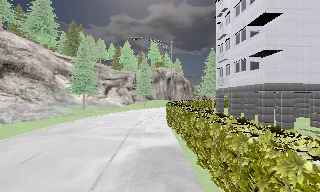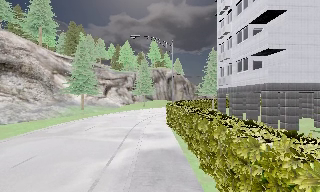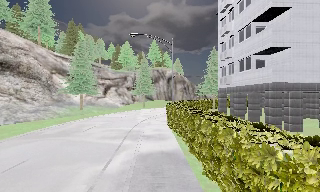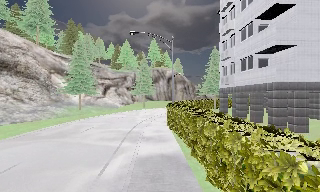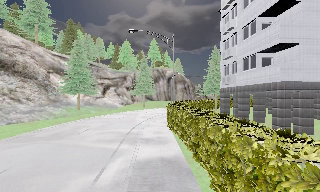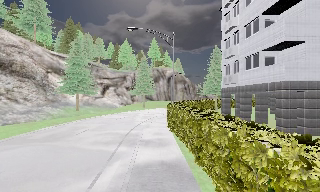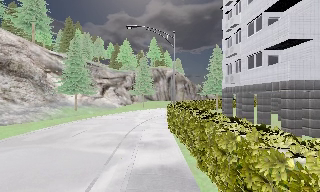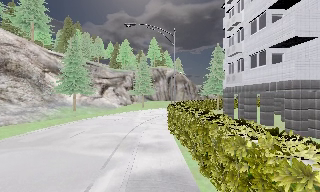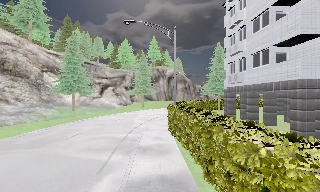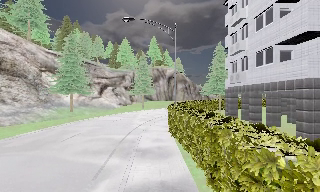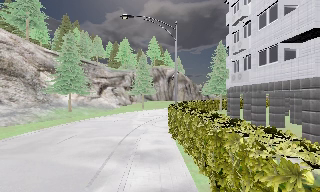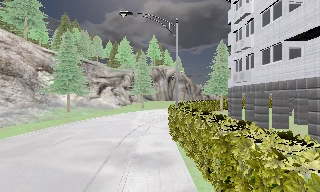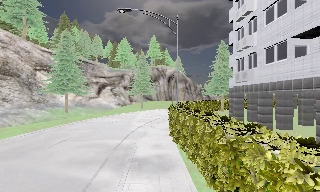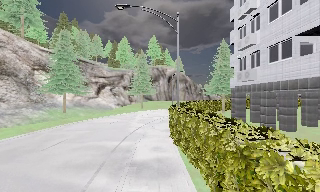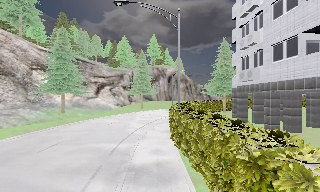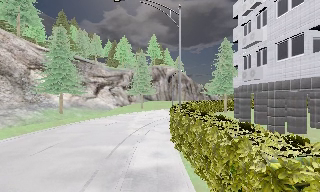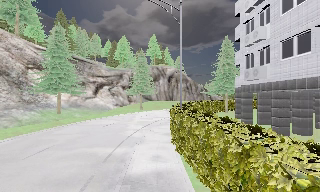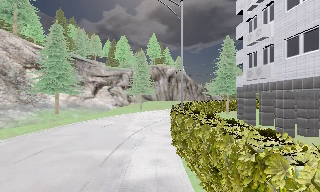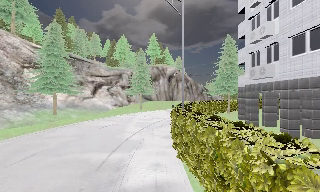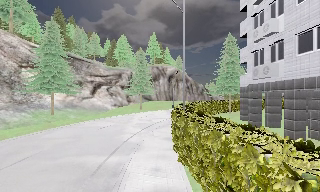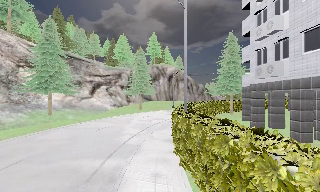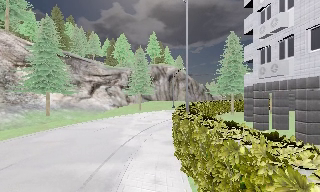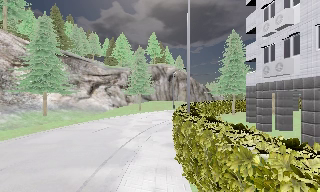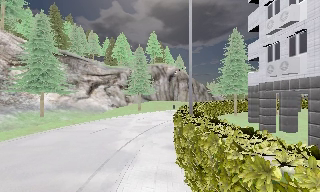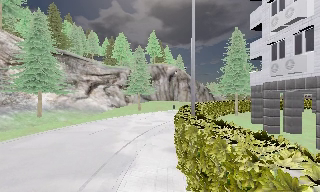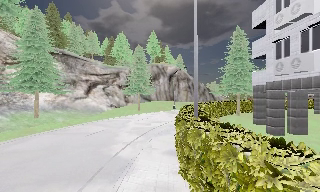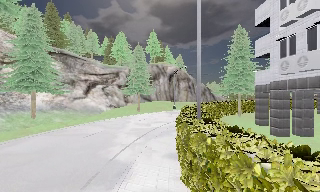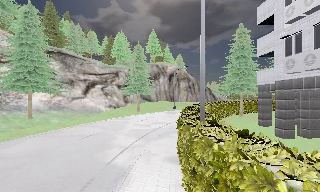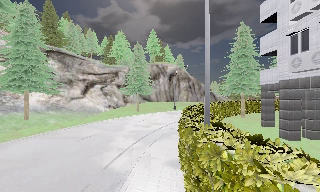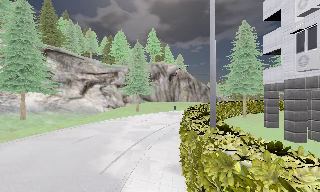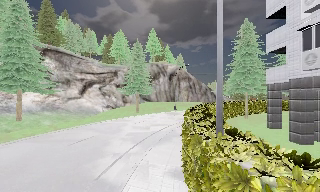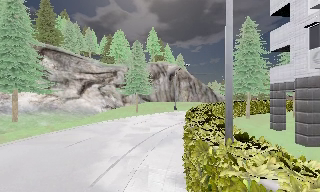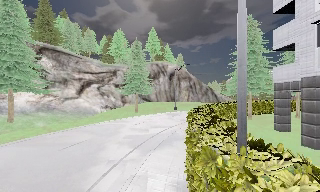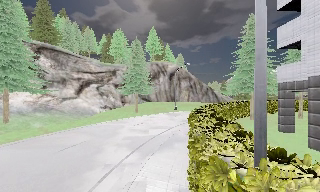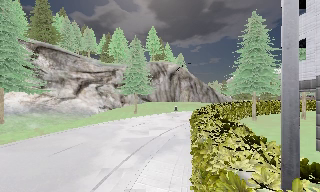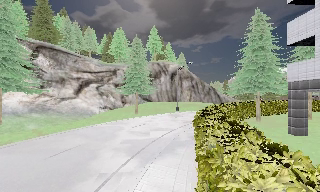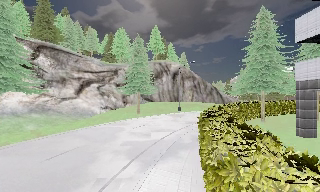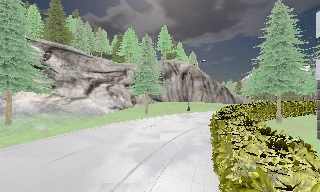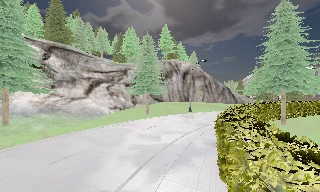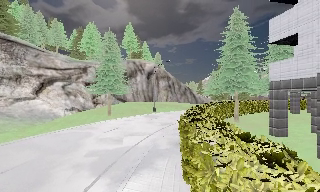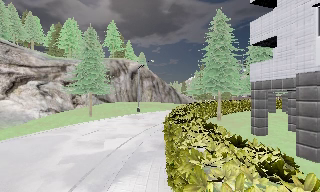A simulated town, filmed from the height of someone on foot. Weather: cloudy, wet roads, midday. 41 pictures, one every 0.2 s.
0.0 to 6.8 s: The camera travels forward, about 13 m, so what stands in front looms larger.
6.8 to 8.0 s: The scene slides to the left, as the camera pans about 15 degrees to its right. It travels forward, about 2.5 m, so what stands in front looms larger.
The film runs forward here.
